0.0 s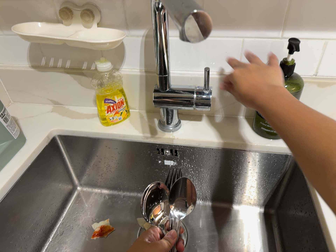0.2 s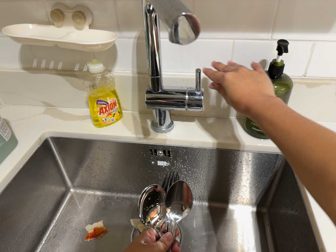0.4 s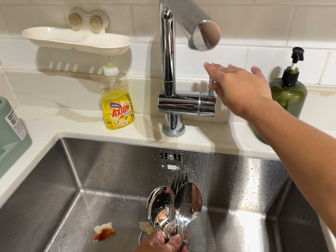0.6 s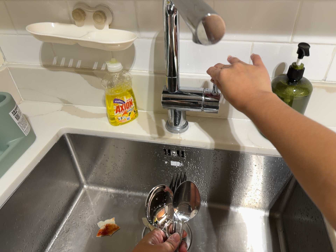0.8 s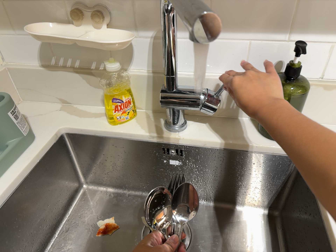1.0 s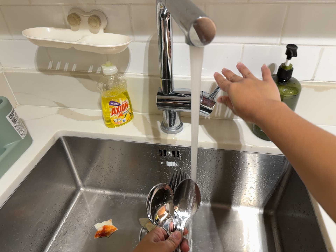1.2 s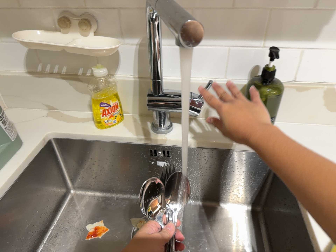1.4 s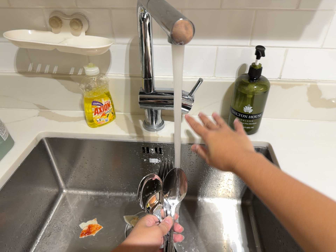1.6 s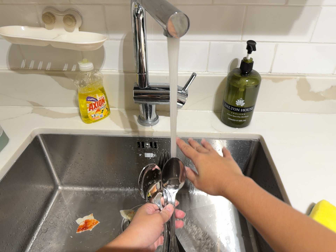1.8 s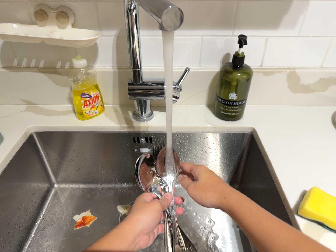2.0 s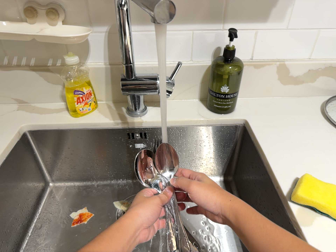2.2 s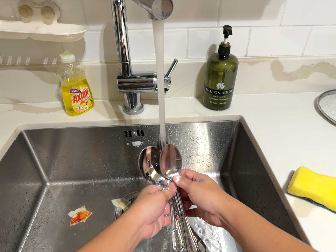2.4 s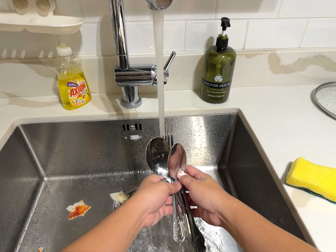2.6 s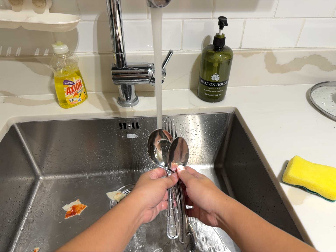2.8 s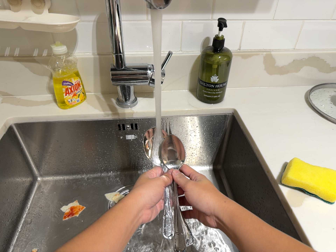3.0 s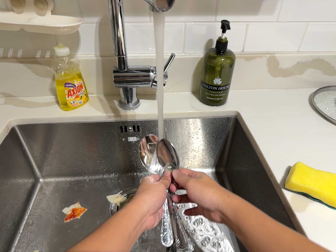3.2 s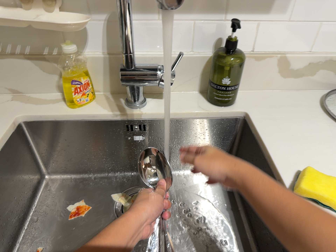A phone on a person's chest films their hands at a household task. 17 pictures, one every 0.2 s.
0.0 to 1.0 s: The camera shifts only a little, or ends up much as it began.
1.0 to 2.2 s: The camera swings to its right by about 10 degrees, and the scene slides to the left. It travels backward, about 8 cm, so what stands in front gets smaller.
2.2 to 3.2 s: The camera shifts only a little, or ends up much as it began.
The film runs forward here.
